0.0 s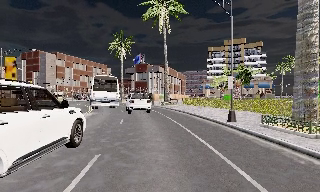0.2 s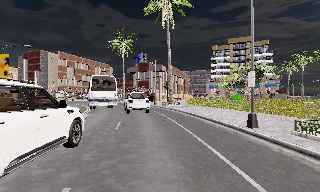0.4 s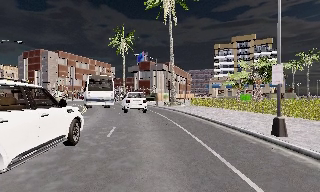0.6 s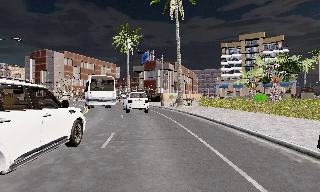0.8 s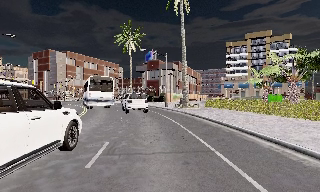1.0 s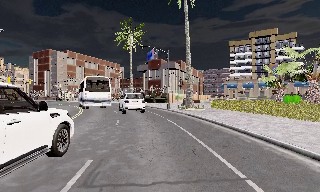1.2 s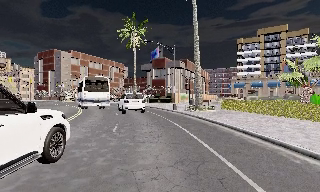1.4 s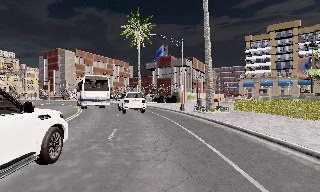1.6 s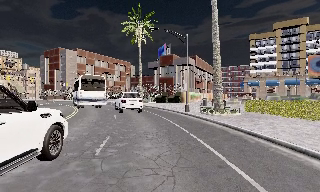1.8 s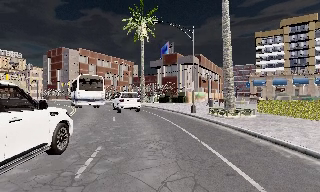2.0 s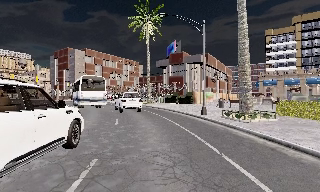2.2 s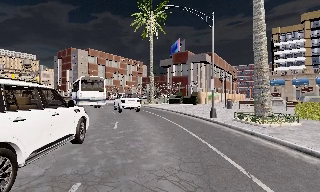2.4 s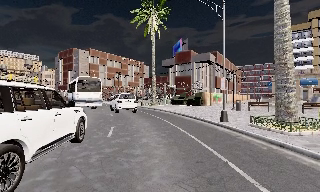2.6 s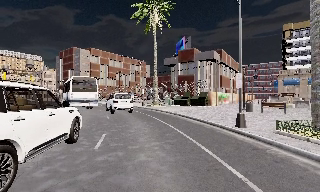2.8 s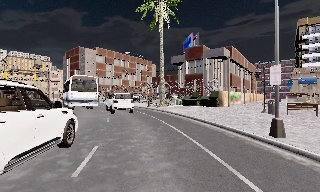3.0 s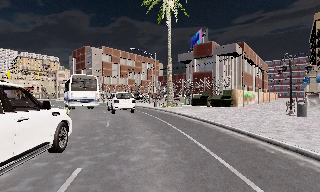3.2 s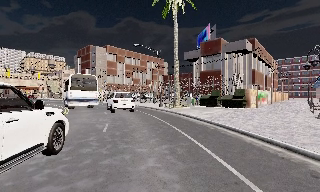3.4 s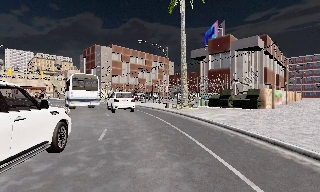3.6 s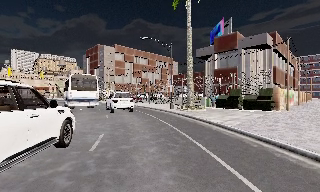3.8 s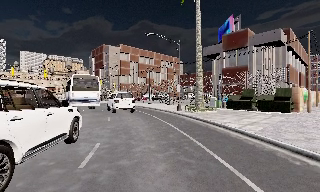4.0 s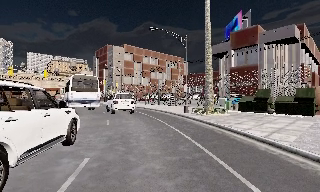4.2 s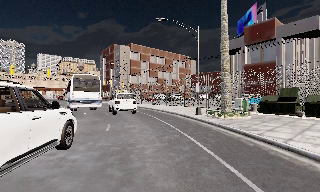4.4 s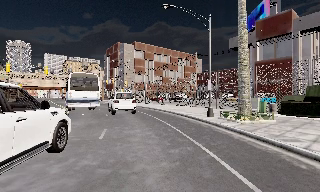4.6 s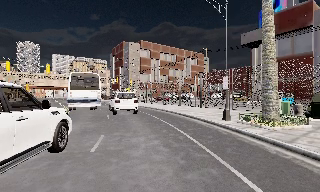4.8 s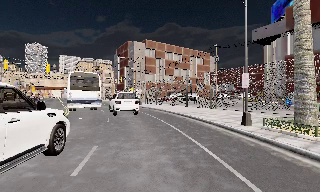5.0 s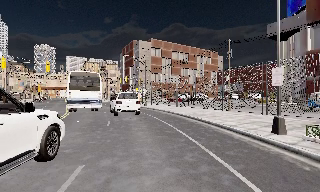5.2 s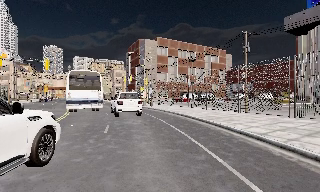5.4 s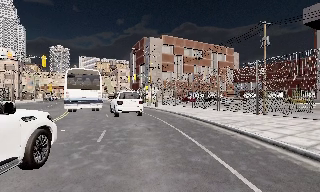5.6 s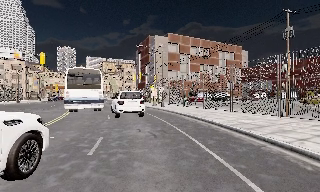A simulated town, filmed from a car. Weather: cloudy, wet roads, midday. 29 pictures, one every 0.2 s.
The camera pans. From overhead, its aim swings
counterclockwise.
The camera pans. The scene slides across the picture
to the right.
0.0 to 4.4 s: The camera pans to its left, which is counterclockwise from overhead, by about 30 degrees. It travels forward, about 35 m.
4.4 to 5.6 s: The camera pans to its left, which is counterclockwise from overhead, by about 10 degrees. It travels forward, about 9 m, so what stands in front looms larger.
The film runs forward here.
